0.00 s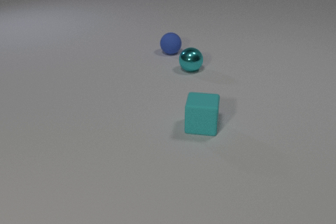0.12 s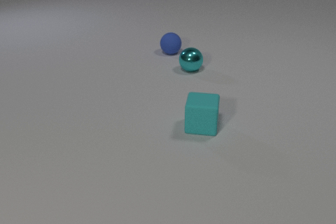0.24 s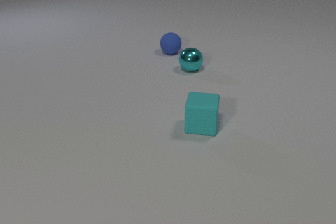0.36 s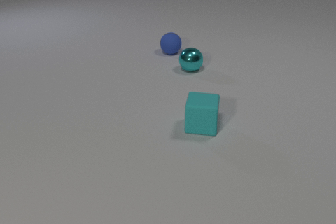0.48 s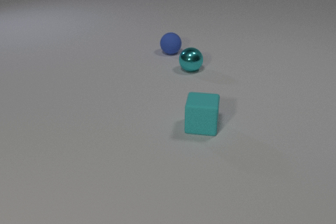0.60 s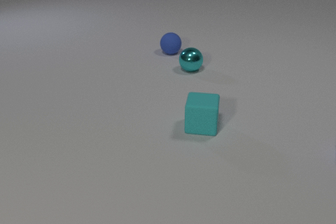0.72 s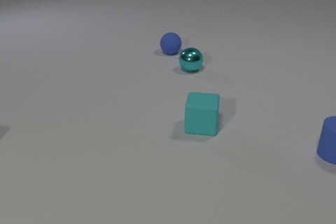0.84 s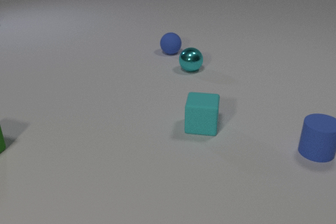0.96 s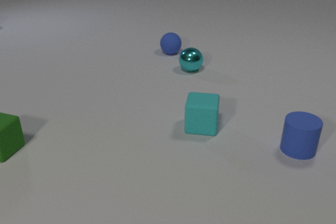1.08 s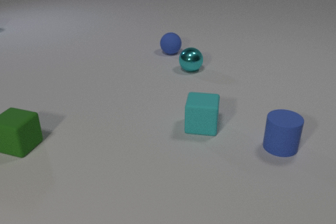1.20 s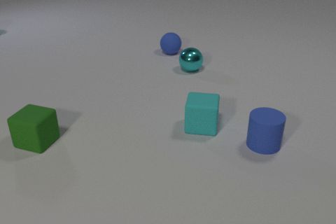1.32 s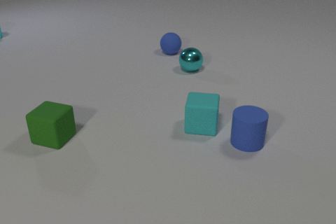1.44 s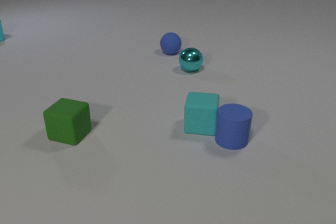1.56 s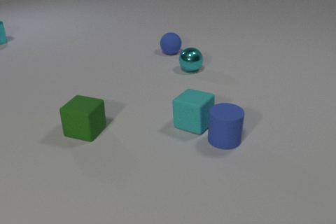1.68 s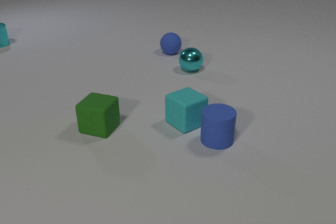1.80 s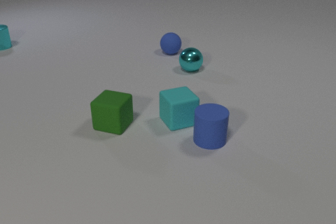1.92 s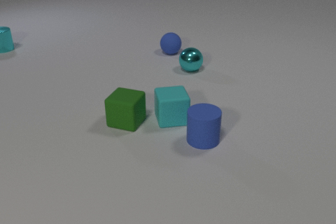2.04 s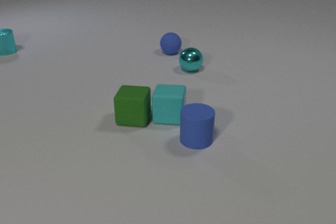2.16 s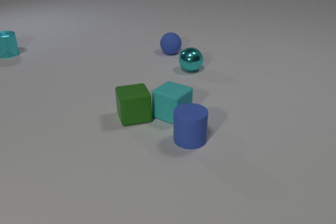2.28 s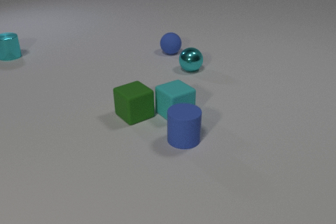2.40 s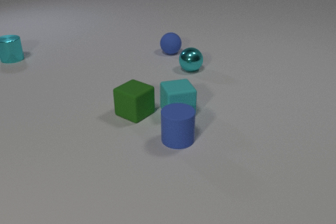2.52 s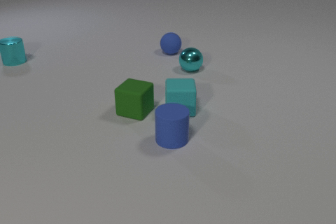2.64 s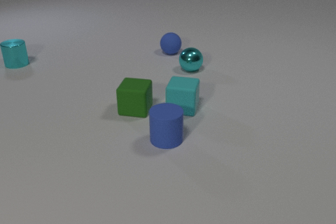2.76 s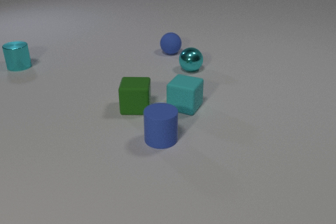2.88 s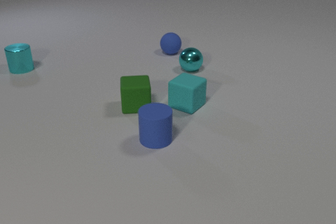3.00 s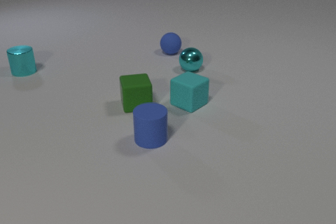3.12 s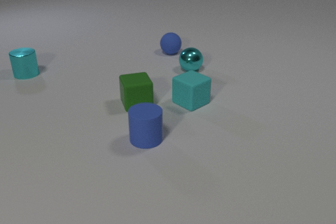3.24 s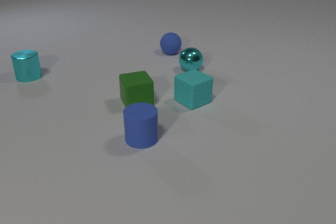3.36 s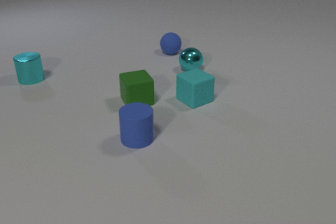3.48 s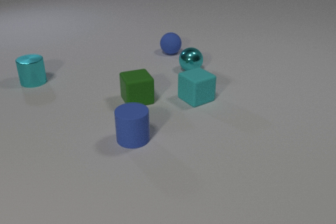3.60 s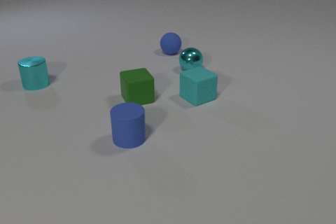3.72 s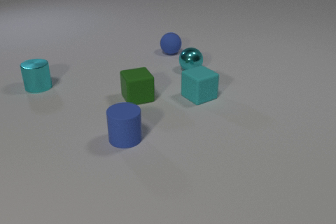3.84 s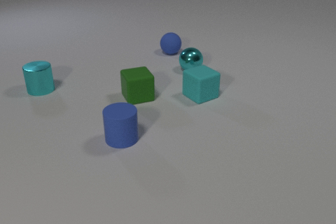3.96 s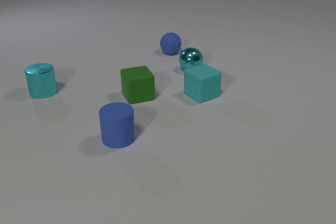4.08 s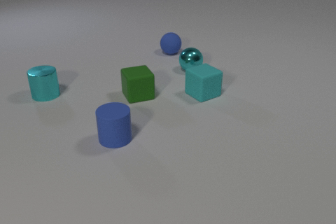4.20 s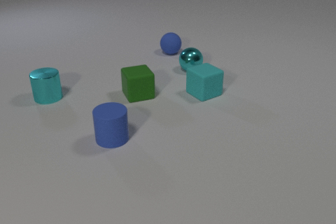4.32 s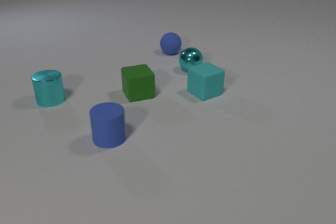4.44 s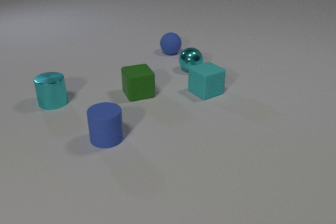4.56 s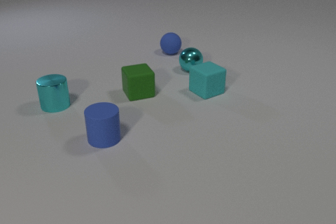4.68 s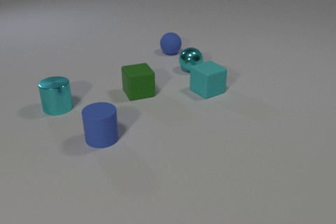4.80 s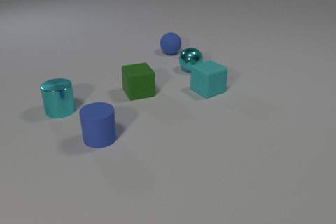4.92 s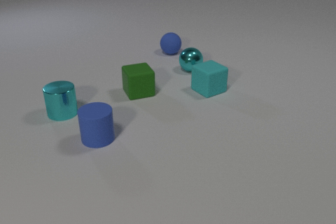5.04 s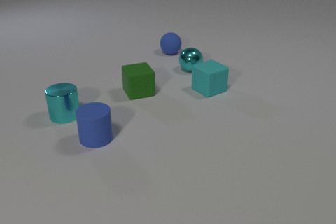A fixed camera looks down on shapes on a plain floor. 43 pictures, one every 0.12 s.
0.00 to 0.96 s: The blue rubber cylinder comes in at the right edge, slides to the left. The green rubber cube comes in at the left edge, slides to the right.
0.96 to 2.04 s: The blue rubber cylinder slides to the left. The cyan rubber cube slides to the left and away from the camera, spins clockwise seen from above by about 90 degrees, its near face sliding to the left. The green rubber cube slides to the right. The cyan metal cylinder comes in at the left edge, slides toward the camera. The blue rubber cylinder and the cyan rubber cube collide. The cyan rubber cube and the green rubber cube collide.
2.04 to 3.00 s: The blue rubber cylinder slides to the left. The cyan rubber cube slides away from the camera and to the right, spins clockwise seen from above by about 120 degrees, its near face sliding to the left. The green rubber cube slides away from the camera, spins counterclockwise seen from above by about 105 degrees, its near face sliding to the right. The cyan metal cylinder slides toward the camera.
3.00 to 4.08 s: The blue rubber cylinder slides to the left. The cyan rubber cube slides away from the camera and to the right. The green rubber cube slides away from the camera. The cyan metal cylinder slides toward the camera.
4.08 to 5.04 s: The blue rubber cylinder slides to the left. The cyan rubber cube slides away from the camera and to the right. The green rubber cube slides away from the camera. The cyan metal cylinder slides toward the camera.
How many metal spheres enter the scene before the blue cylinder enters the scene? 0.
What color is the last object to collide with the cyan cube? green.
Are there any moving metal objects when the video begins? no.
